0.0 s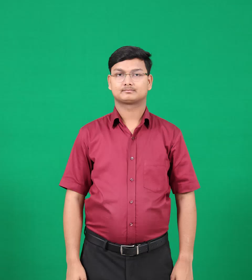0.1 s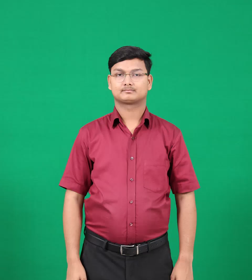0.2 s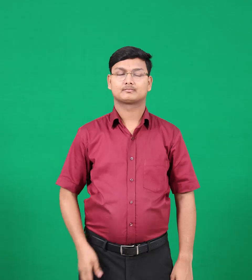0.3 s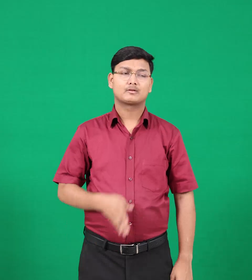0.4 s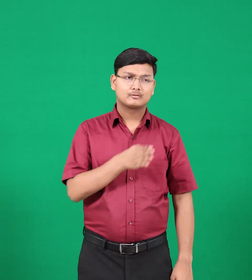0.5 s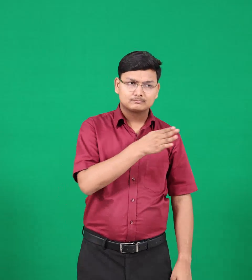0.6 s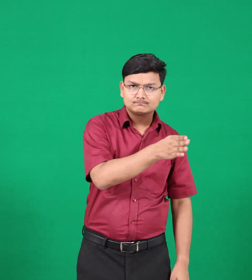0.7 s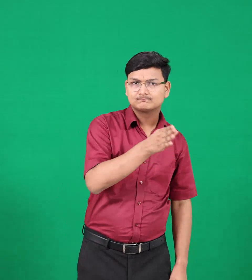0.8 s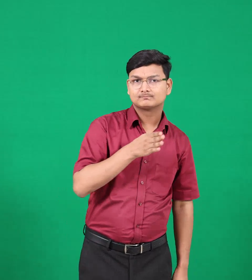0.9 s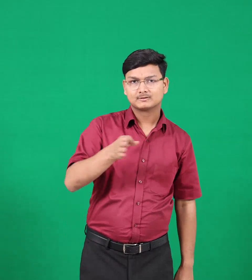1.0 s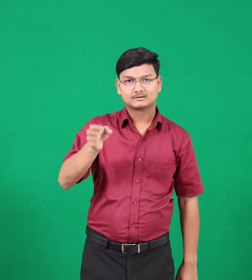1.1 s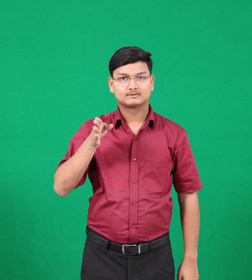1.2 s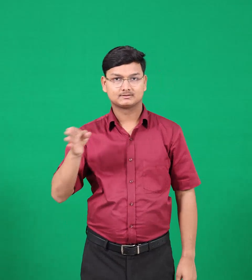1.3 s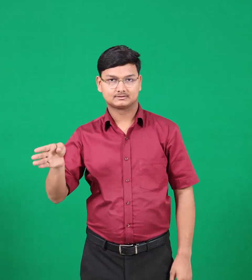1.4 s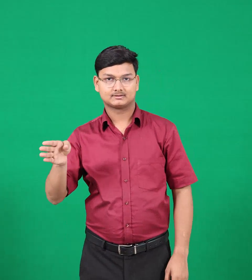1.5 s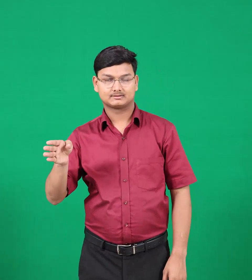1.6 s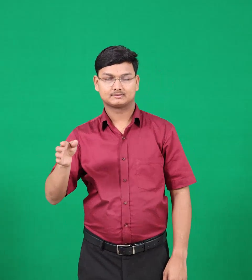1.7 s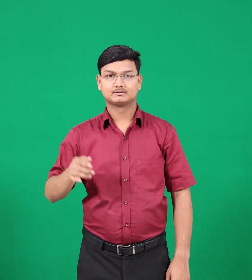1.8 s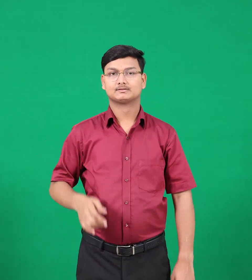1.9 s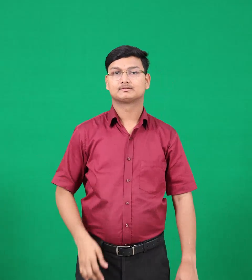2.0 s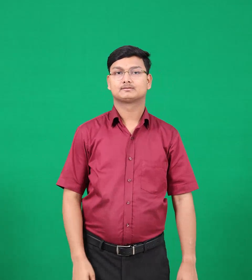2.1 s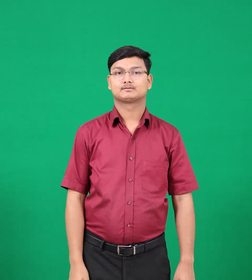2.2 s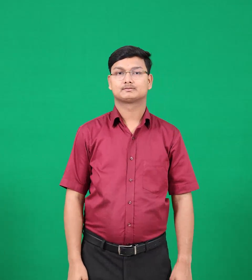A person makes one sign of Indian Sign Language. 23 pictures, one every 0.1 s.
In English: enter
